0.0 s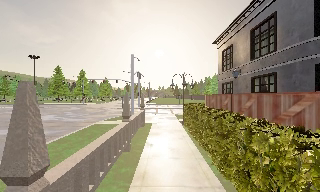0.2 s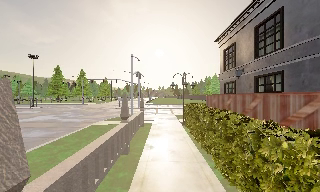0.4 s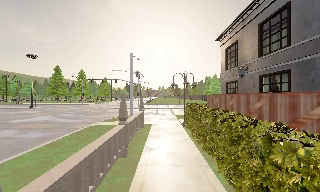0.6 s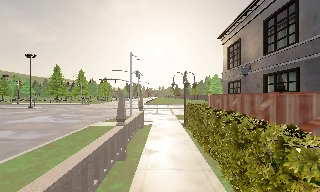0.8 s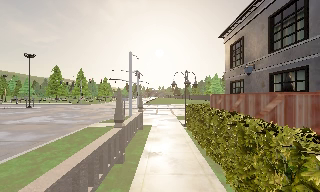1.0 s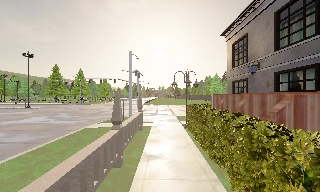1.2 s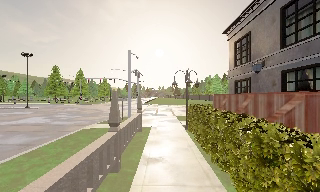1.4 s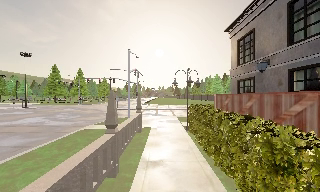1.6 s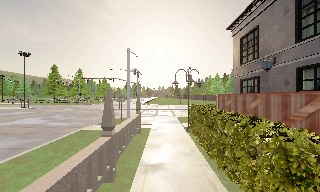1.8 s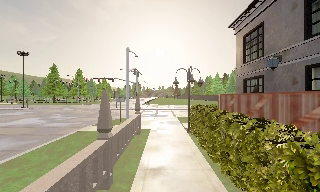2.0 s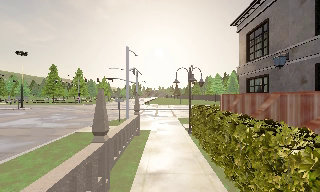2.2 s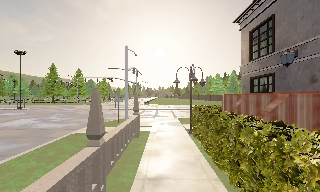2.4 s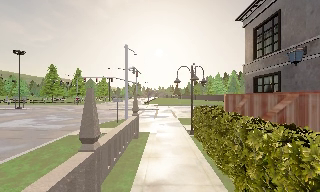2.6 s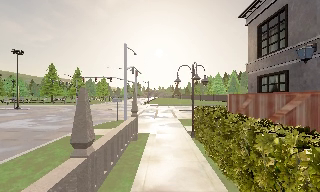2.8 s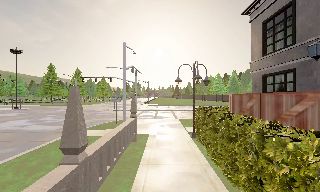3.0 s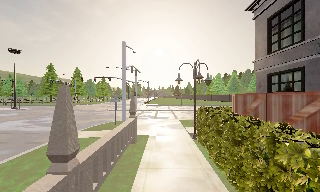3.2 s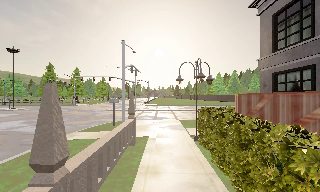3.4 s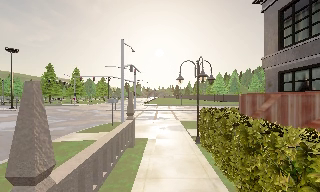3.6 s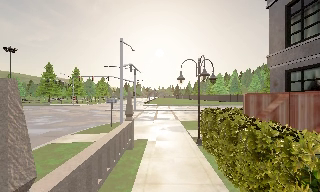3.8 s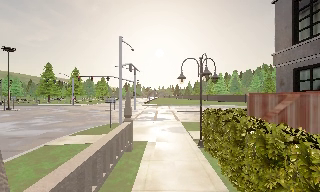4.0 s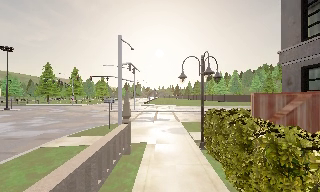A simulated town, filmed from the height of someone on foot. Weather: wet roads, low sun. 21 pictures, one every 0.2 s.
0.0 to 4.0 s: The camera travels forward, about 7 m, so what stands in front looms larger.
The film runs forward here.
